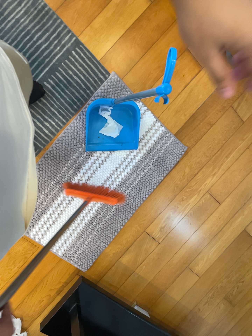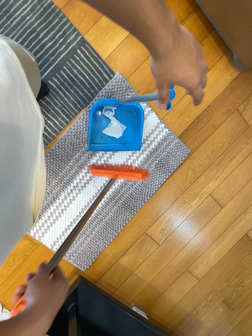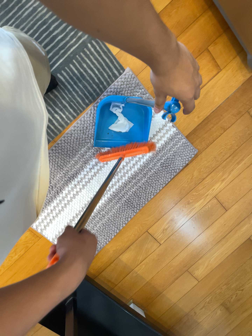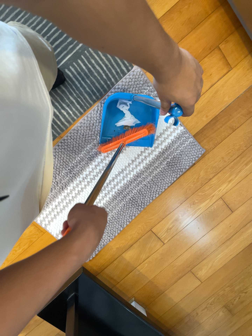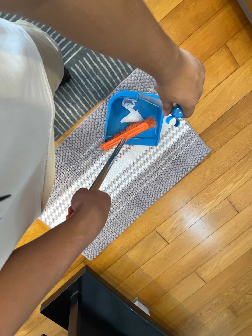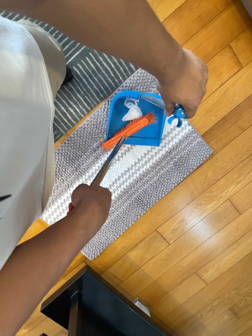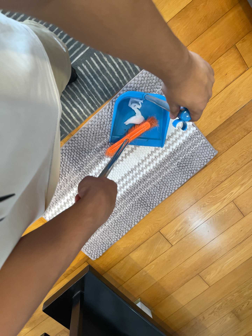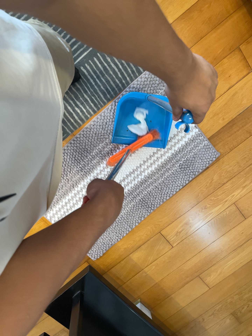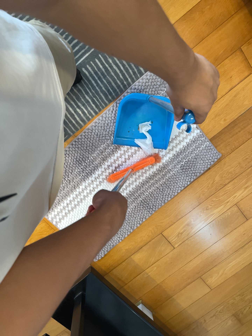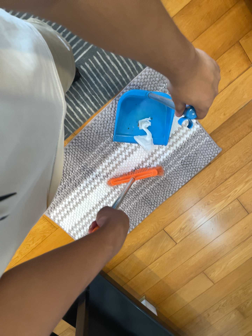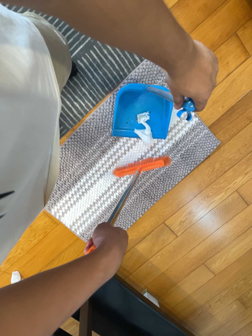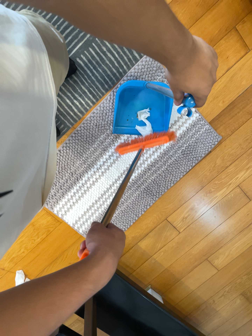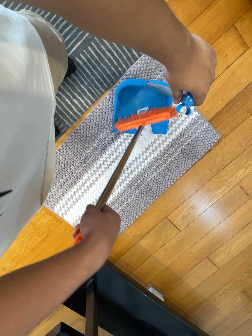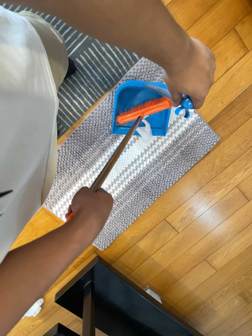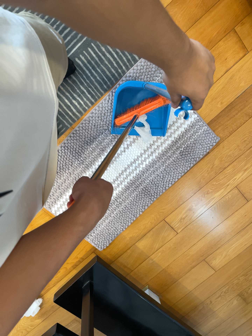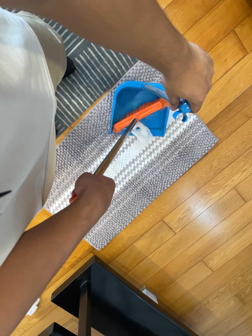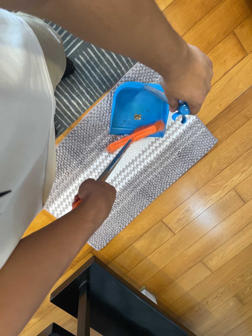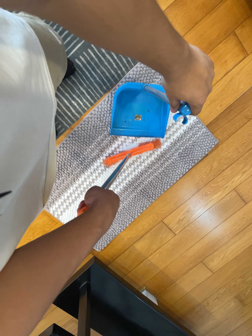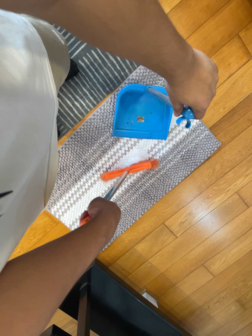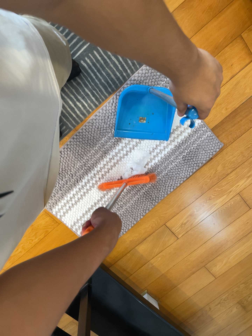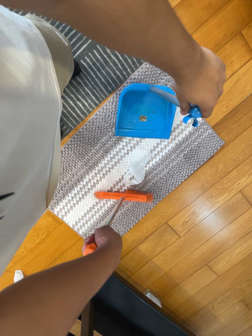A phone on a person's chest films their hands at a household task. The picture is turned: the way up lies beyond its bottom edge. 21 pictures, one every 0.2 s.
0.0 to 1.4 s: The camera rolls about its line of sight by about 10 degrees, and the scene rotates clockwise.
1.4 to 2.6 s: The camera shifts only a little, or ends up much as it began.
2.6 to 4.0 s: The camera keeps its place and its aim.
The film runs backward here.
